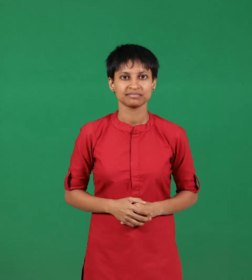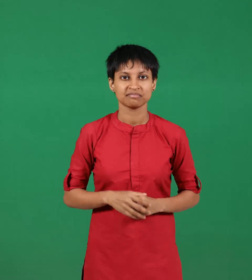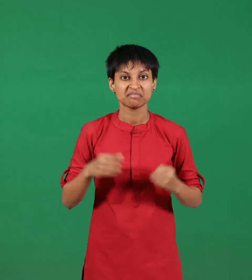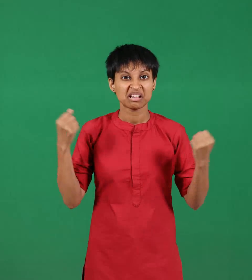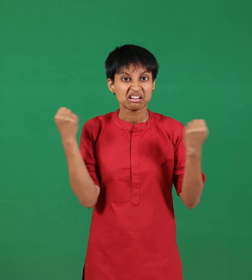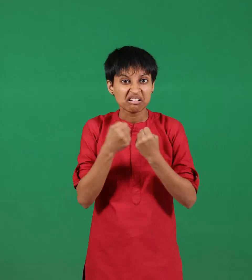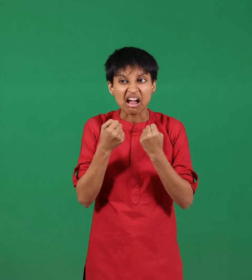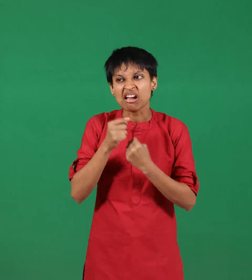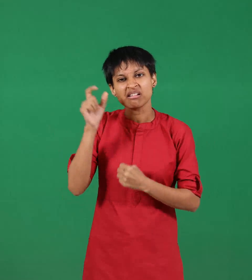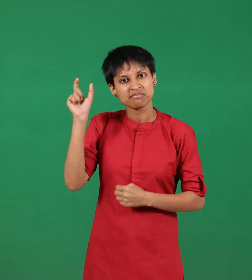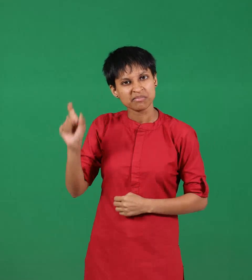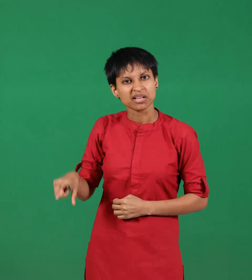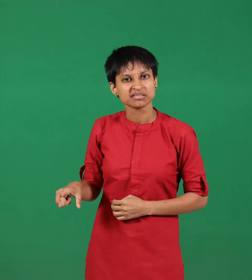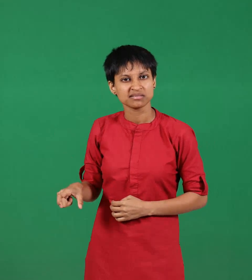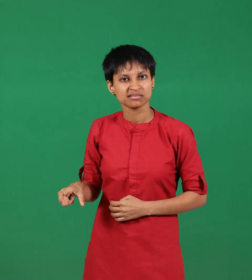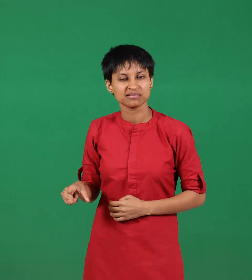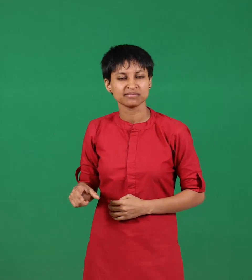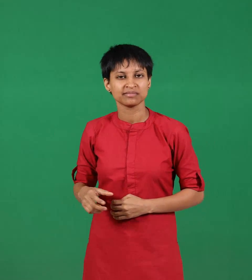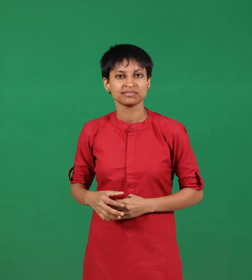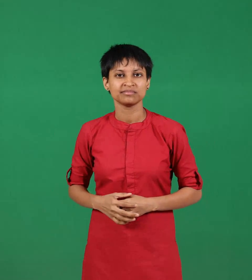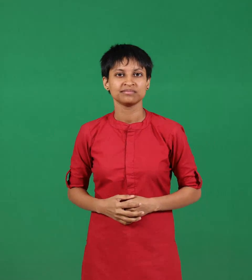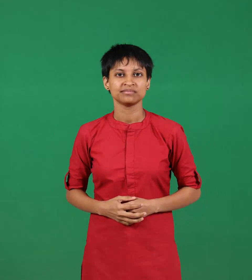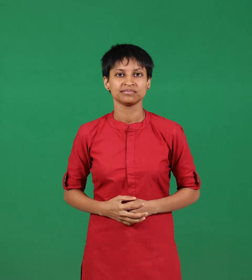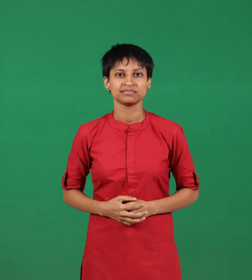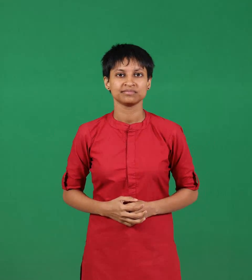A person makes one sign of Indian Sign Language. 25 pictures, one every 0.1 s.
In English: fighter
